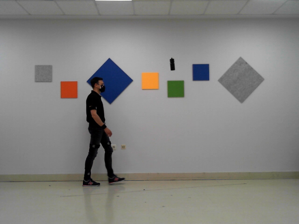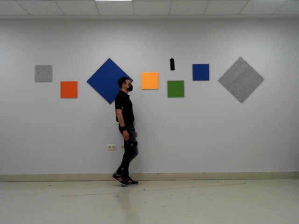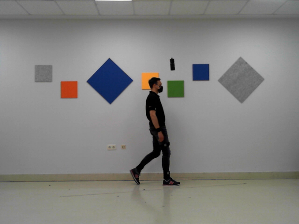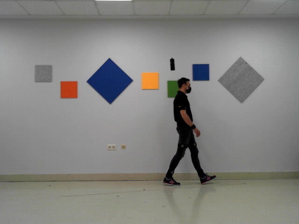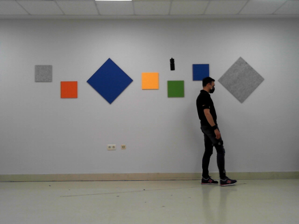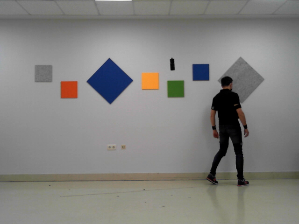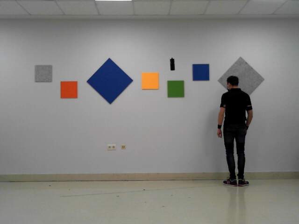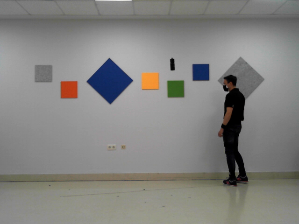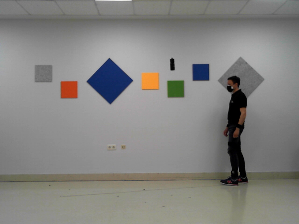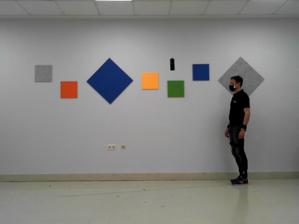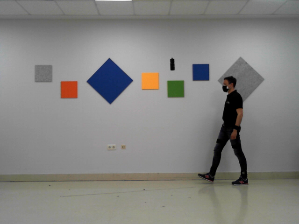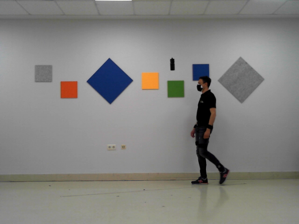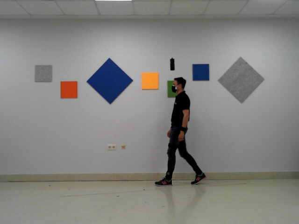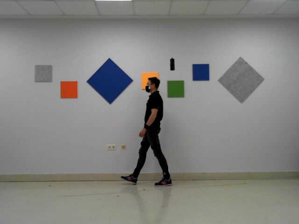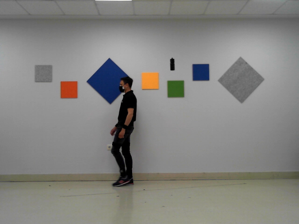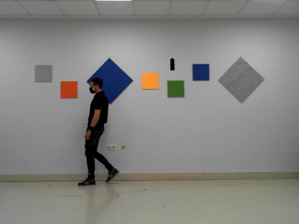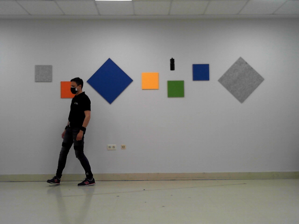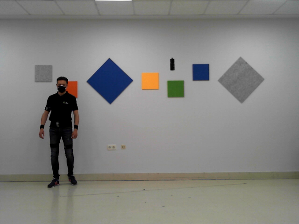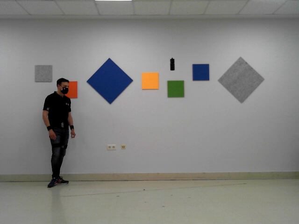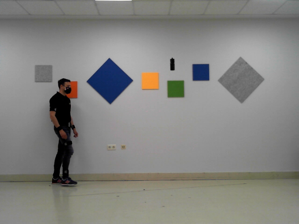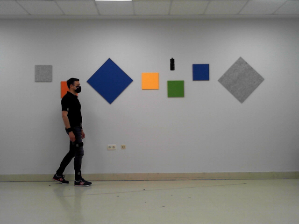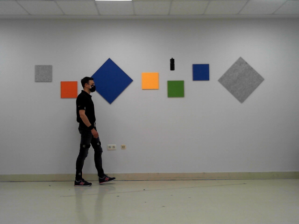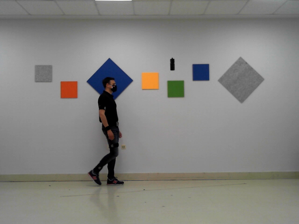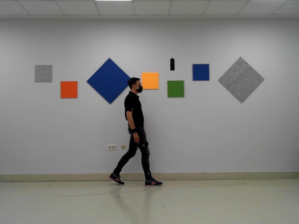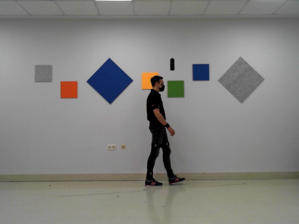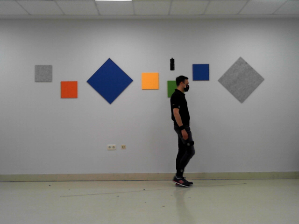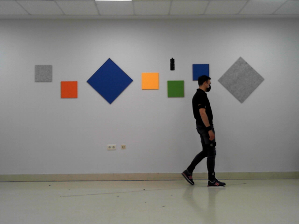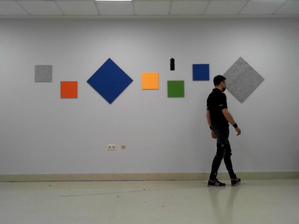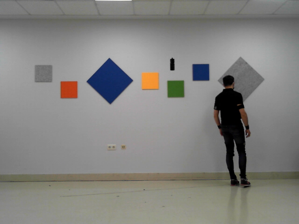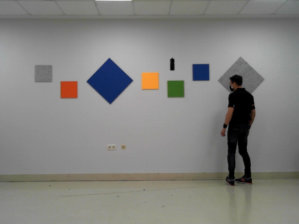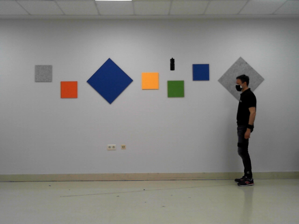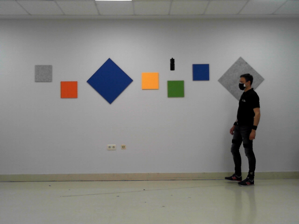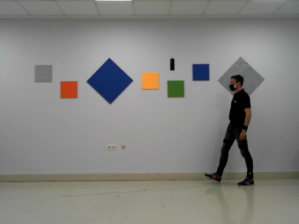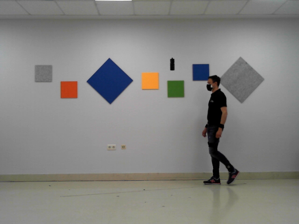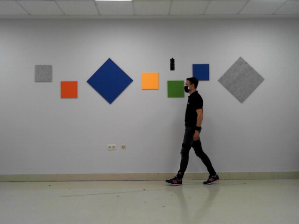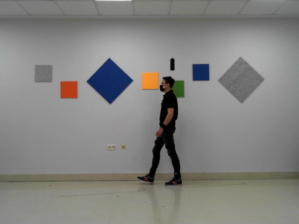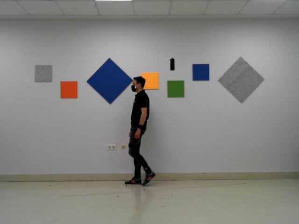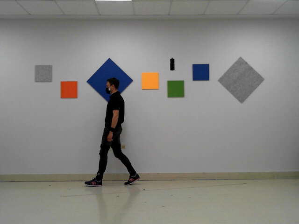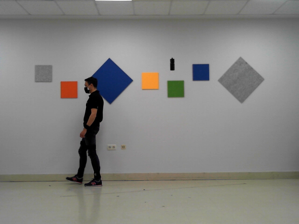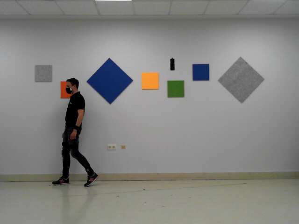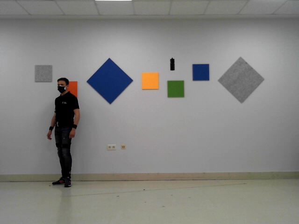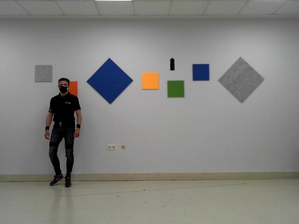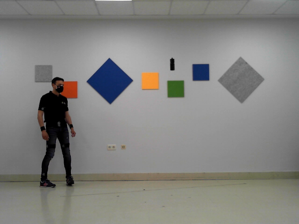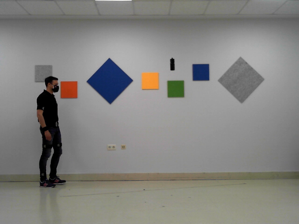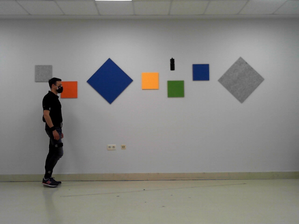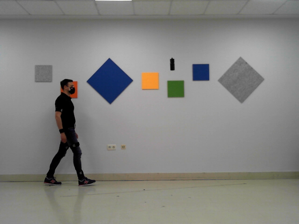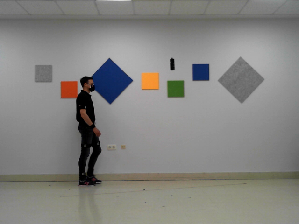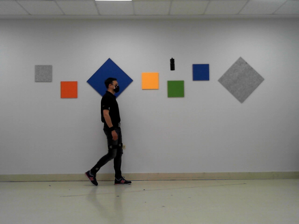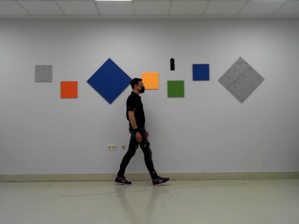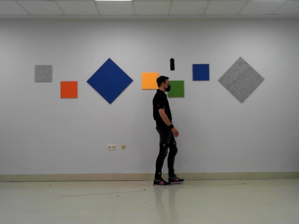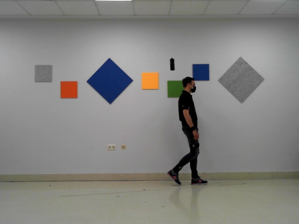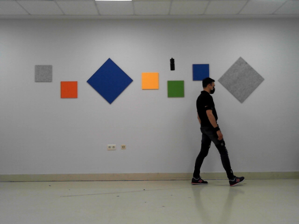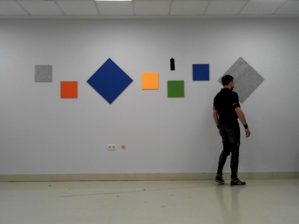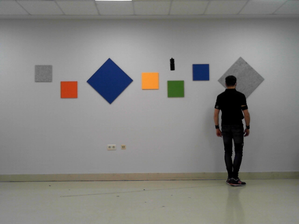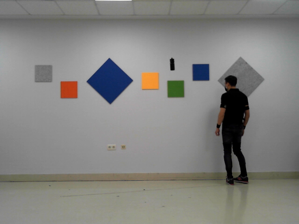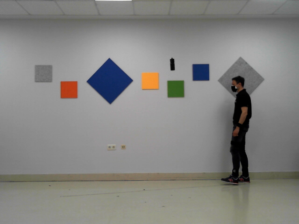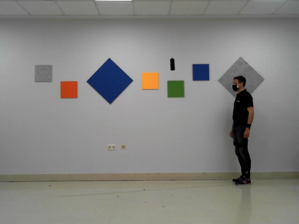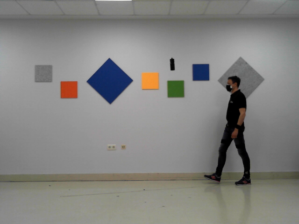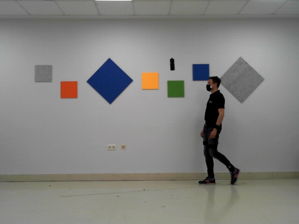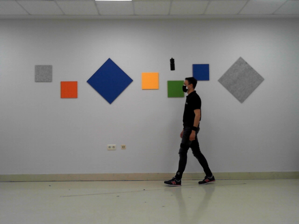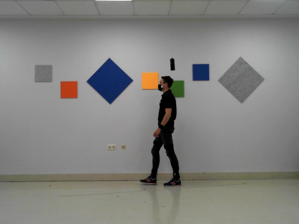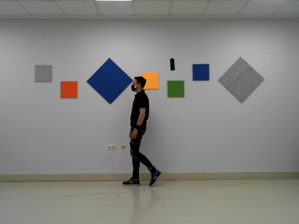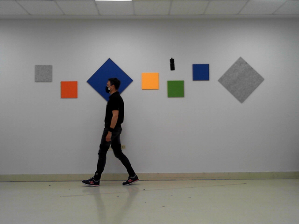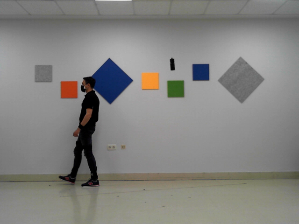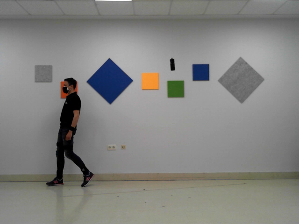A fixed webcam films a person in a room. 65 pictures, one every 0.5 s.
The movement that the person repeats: Walk forward.
